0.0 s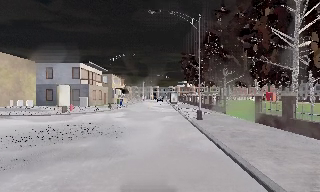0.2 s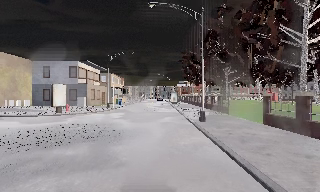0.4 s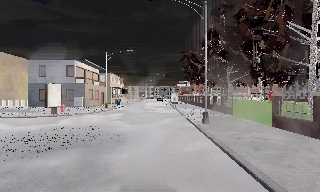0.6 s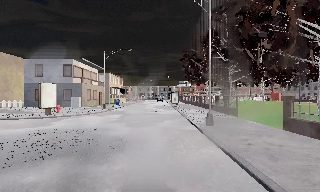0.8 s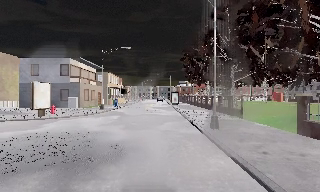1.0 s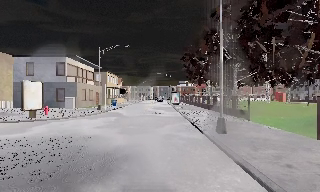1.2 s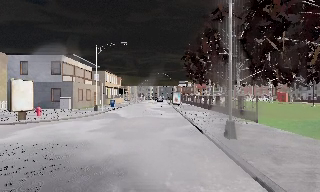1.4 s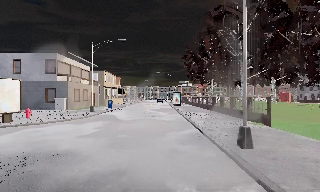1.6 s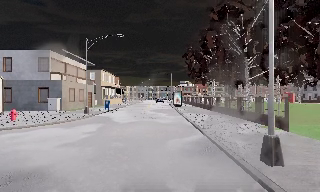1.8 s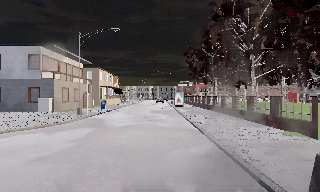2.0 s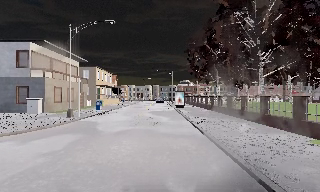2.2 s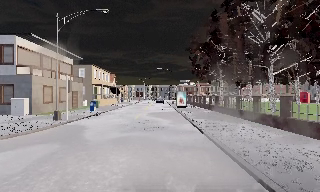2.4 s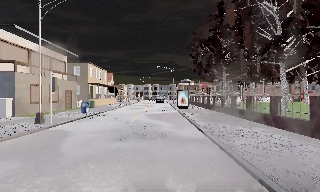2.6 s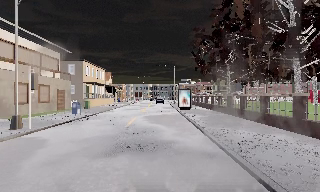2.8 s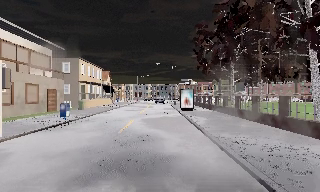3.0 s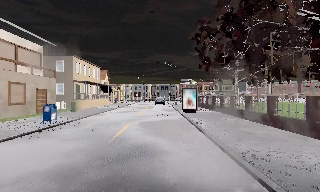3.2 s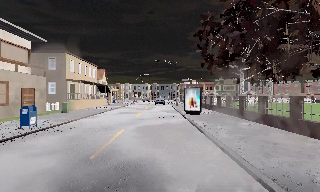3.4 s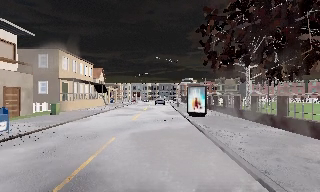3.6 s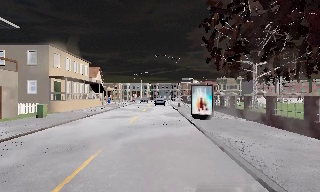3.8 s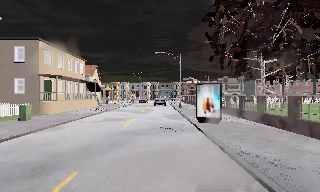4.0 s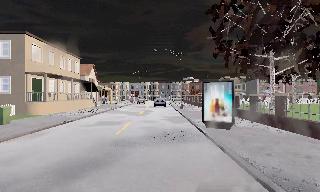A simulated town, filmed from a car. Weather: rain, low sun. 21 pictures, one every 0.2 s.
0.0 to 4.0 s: The camera travels forward, about 25 m, so what stands in front looms larger. It gains speed.
The film runs forward here.
